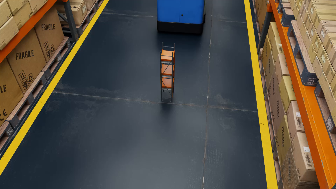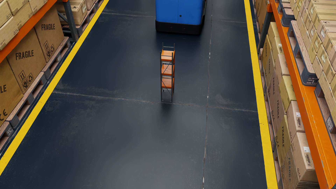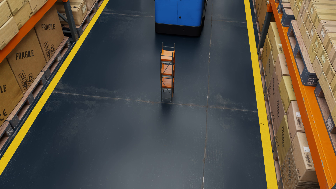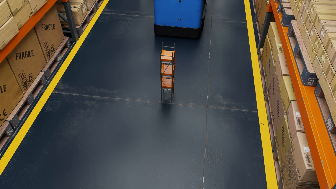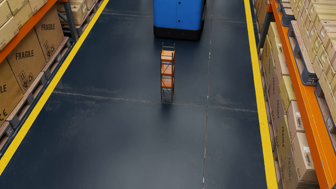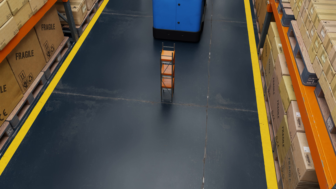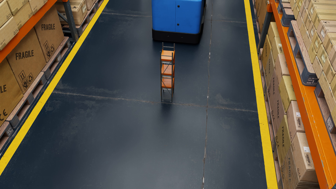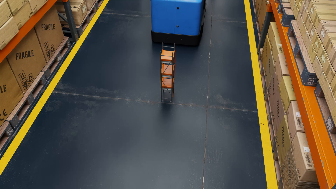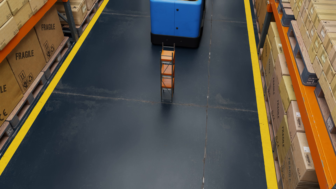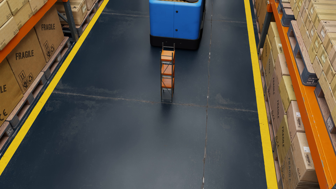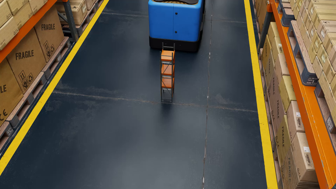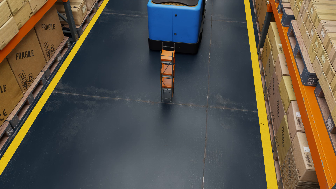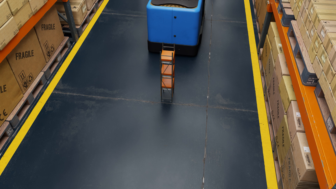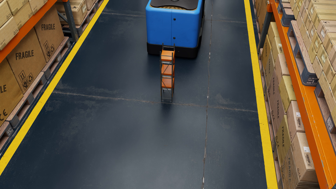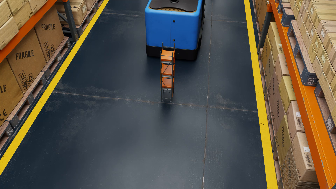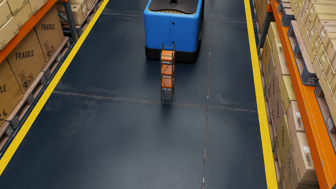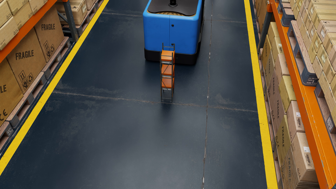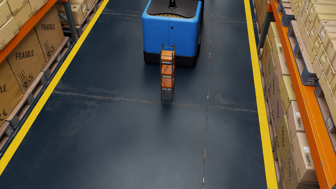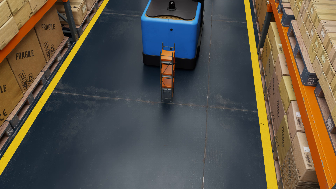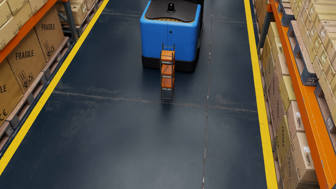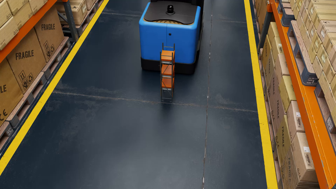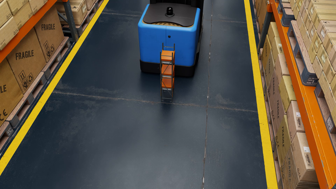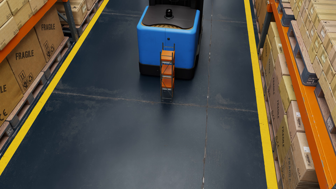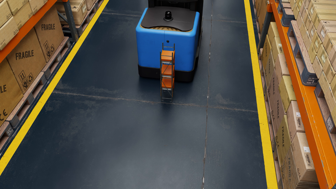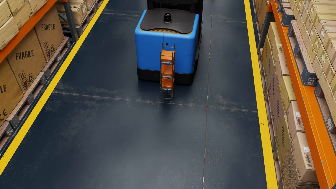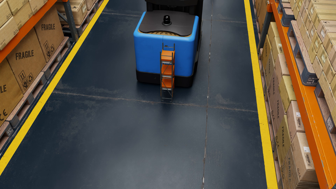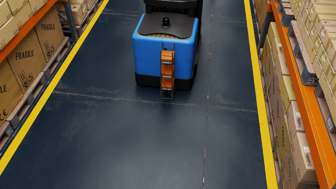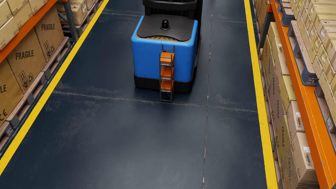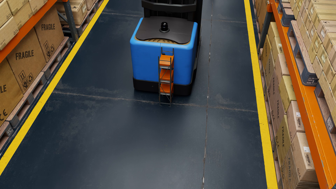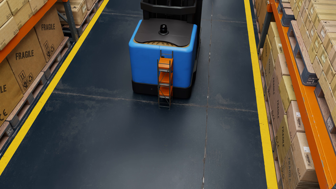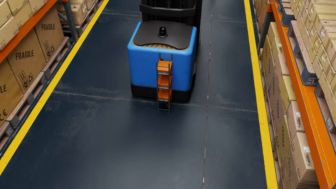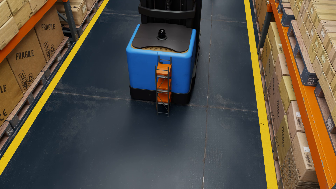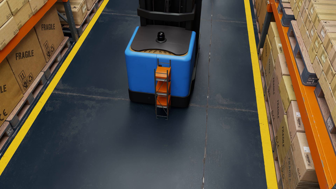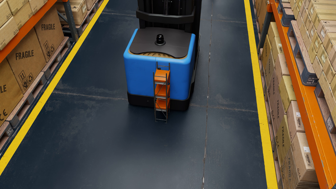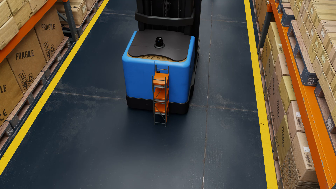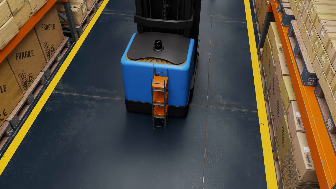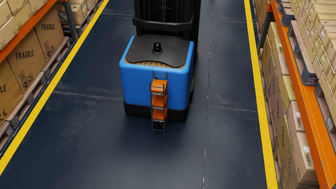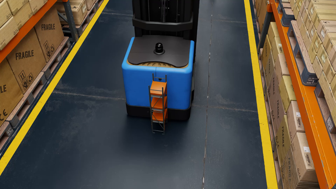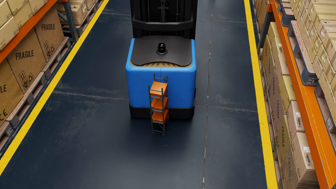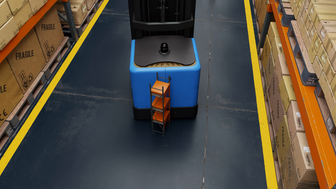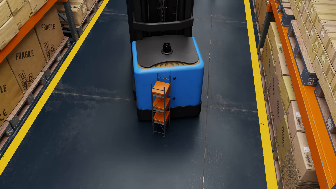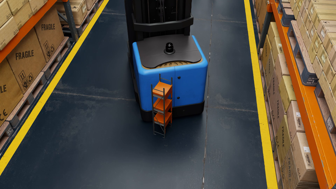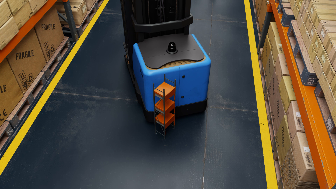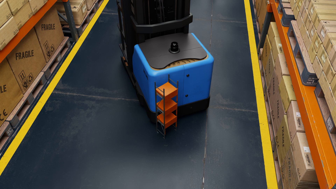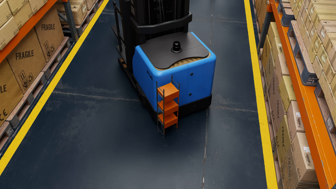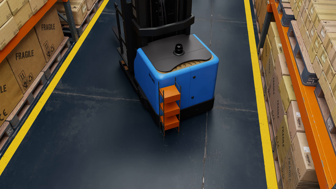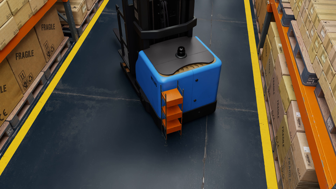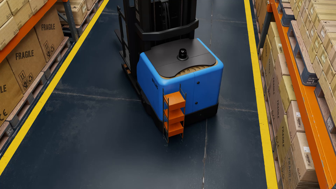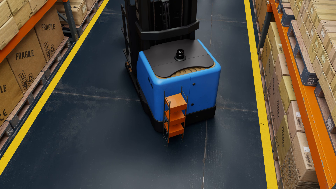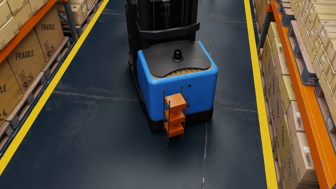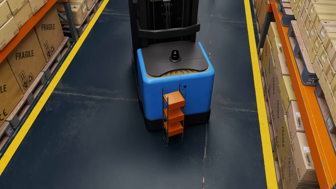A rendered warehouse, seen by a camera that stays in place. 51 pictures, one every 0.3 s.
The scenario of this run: A forklift runs into an object in its way.
